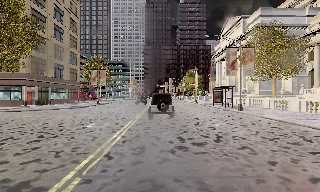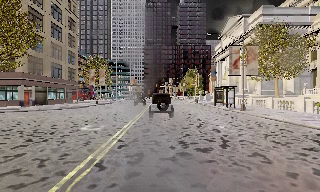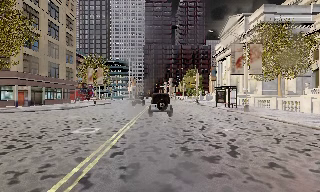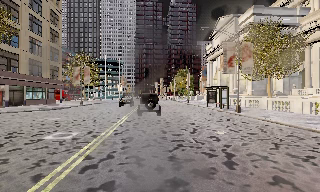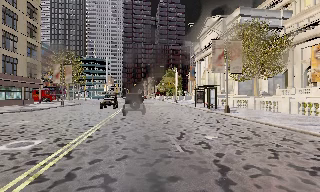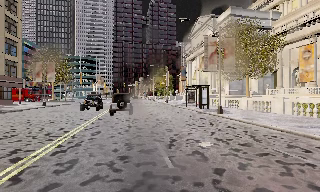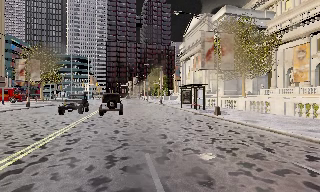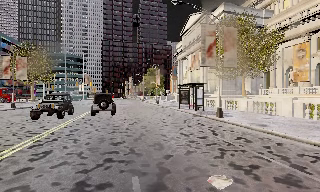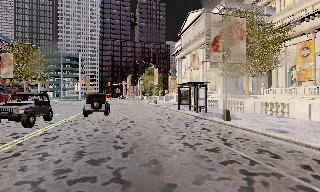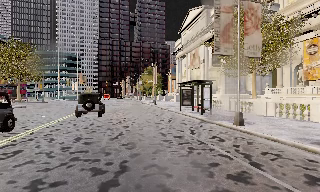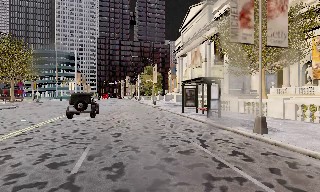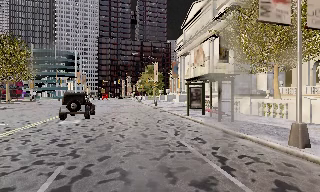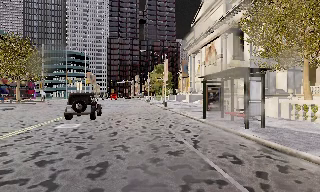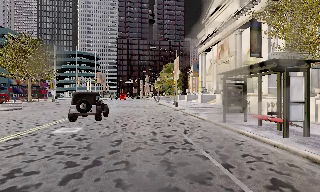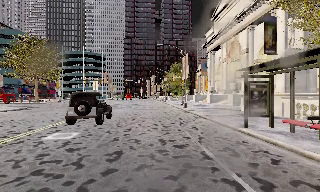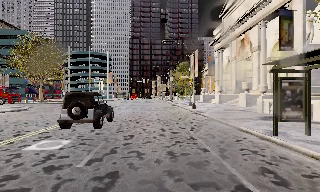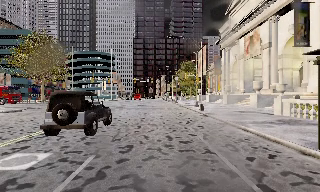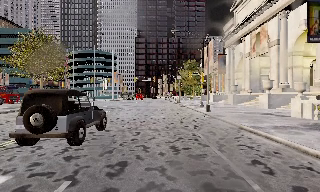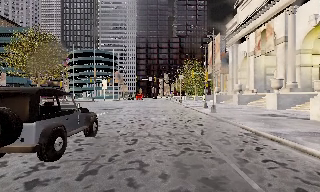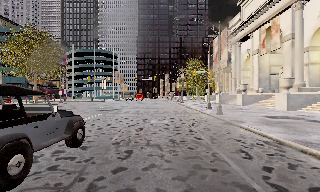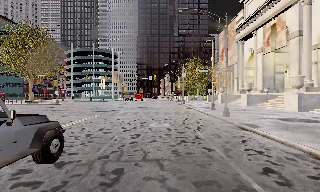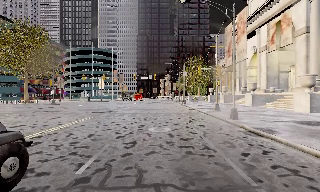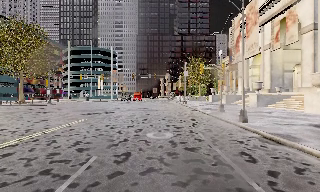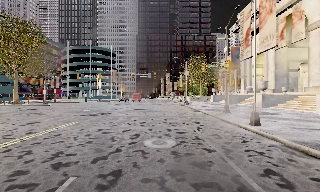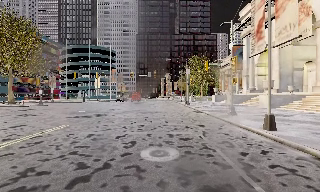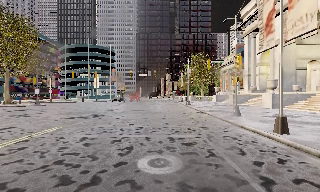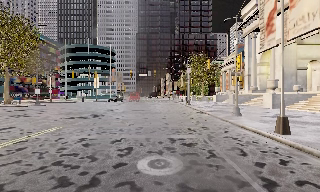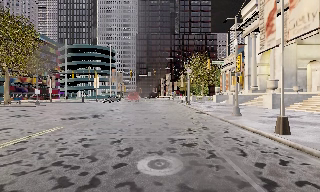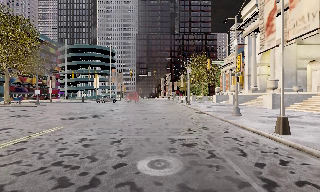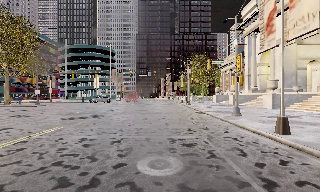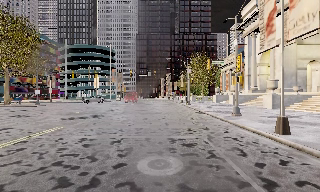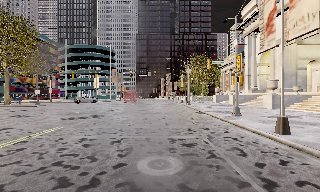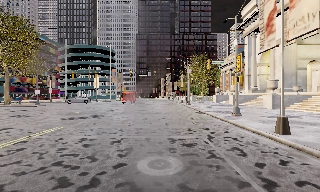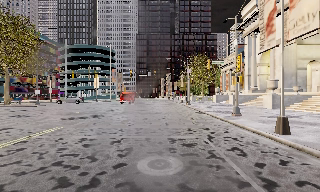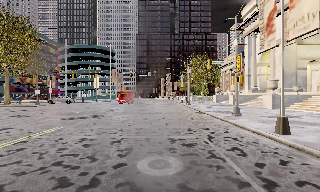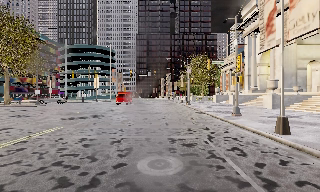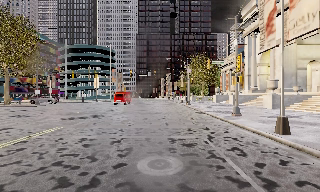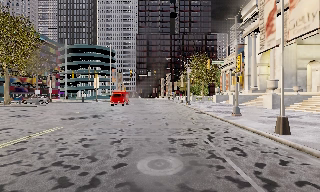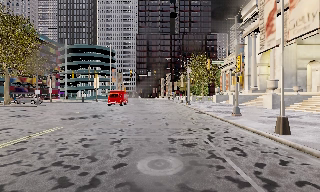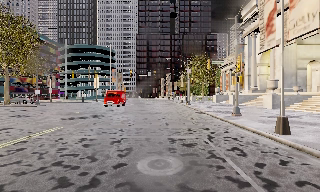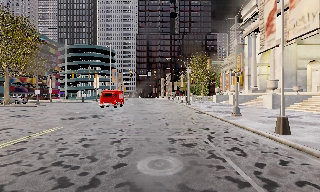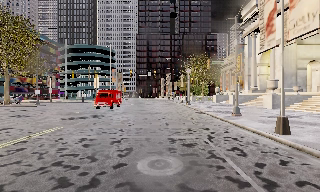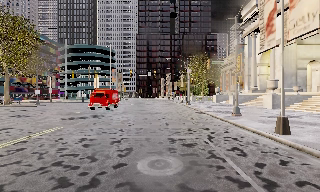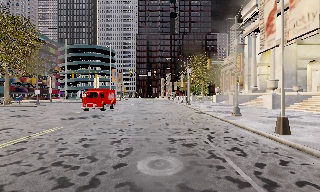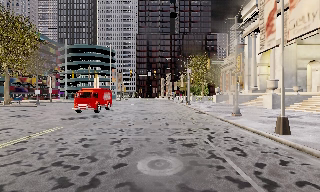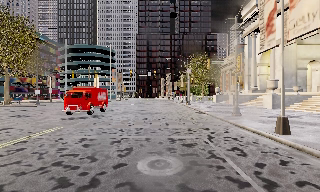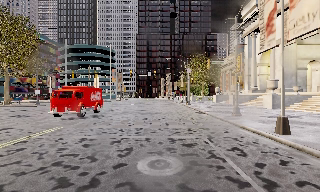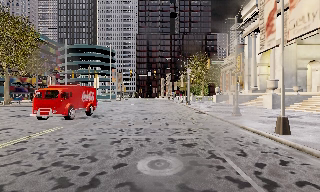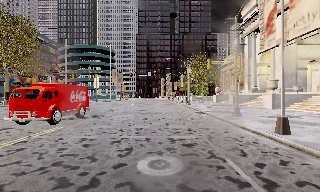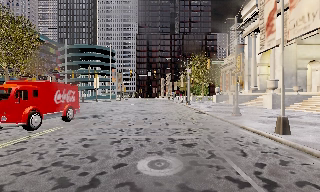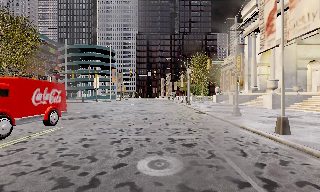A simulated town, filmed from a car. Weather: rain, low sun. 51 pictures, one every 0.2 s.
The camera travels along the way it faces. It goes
forward.
0.0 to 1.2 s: The scene slides to the left, as the camera pans about 10 degrees to its right. It travels forward, about 5 m, so what stands in front looms larger. It gains speed.
1.2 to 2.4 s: The camera travels forward, about 10 m, so what stands in front looms larger.
2.4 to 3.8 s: The scene slides to the right, as the camera pans about 10 degrees to its left. It travels forward, about 9 m, so what stands in front looms larger.
3.8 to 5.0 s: The camera travels forward, about 6 m, so what stands in front looms larger.
5.0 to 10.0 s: The camera keeps its place and its aim.
The film runs forward here.
